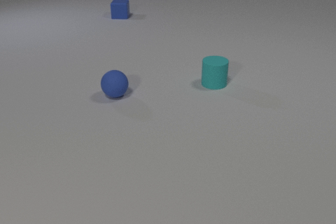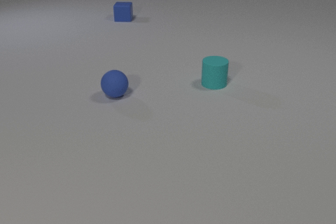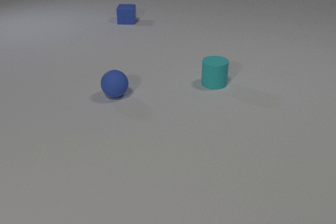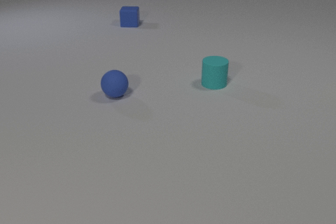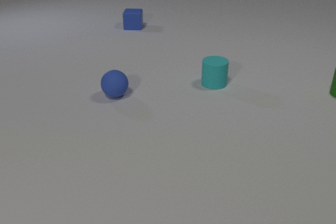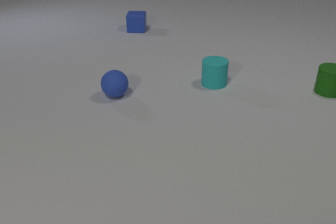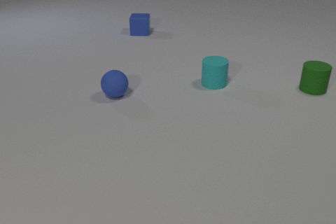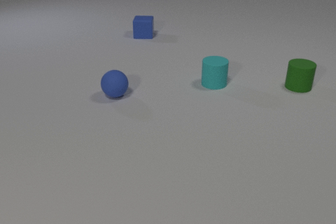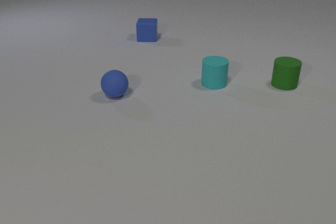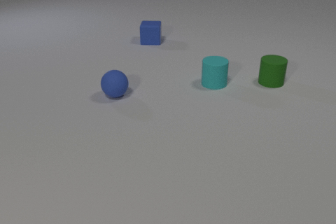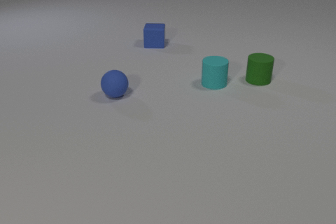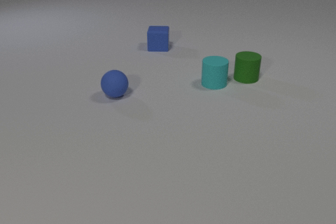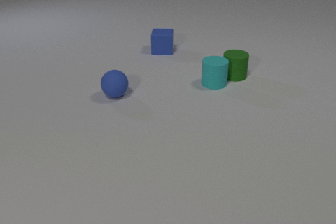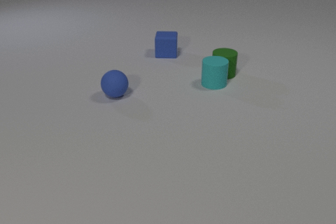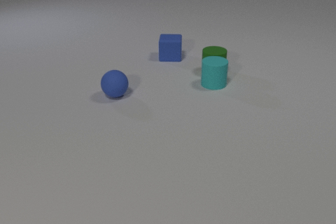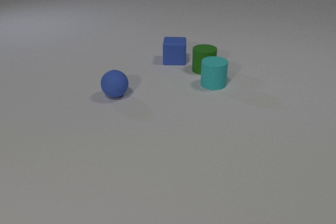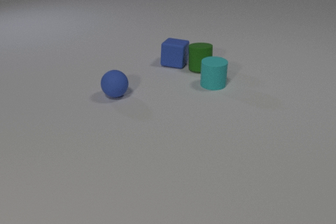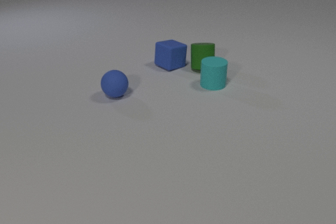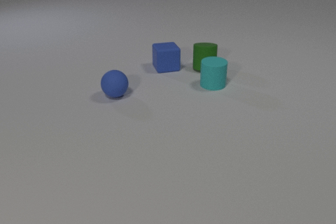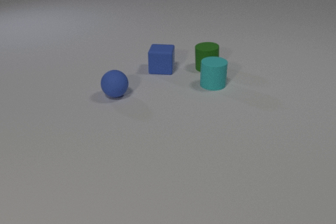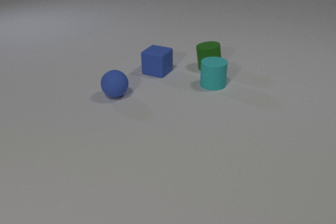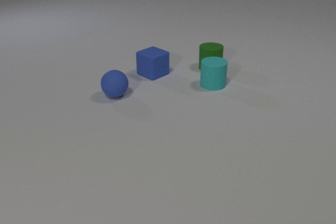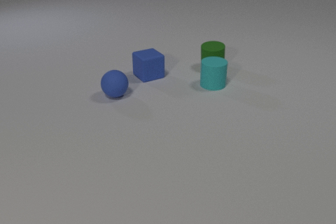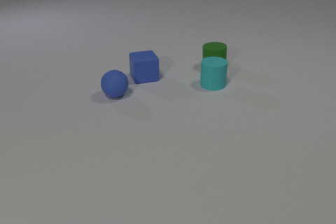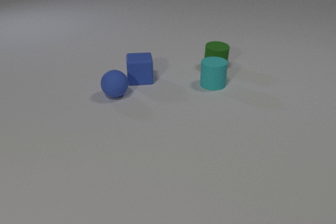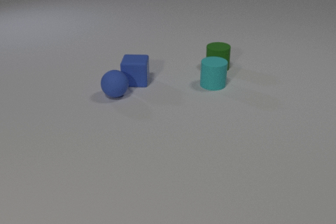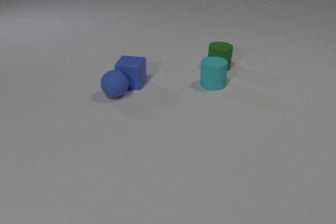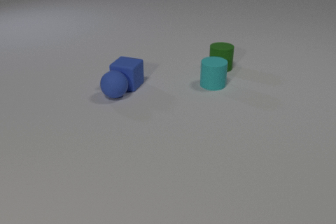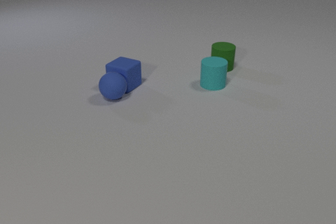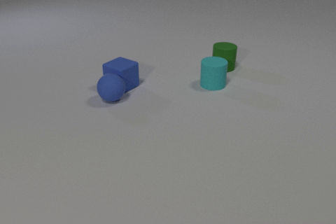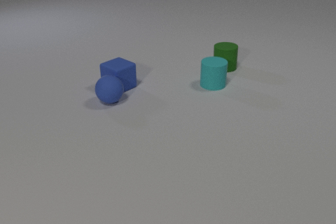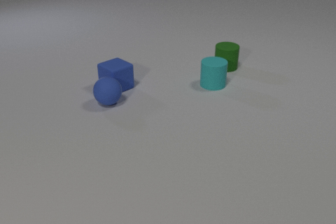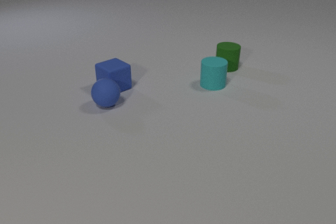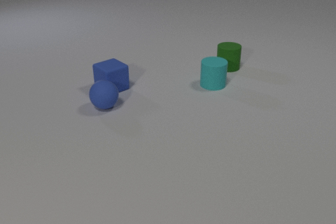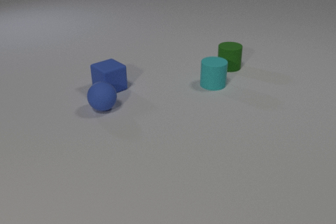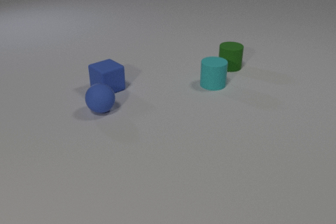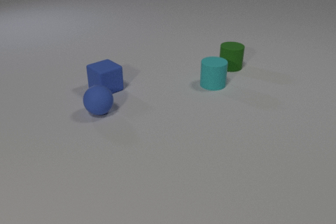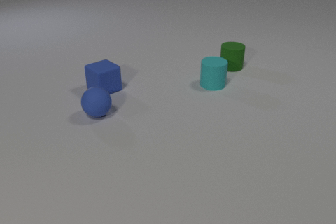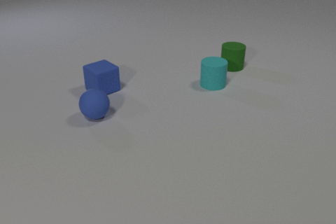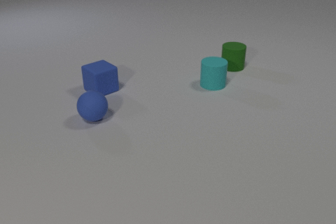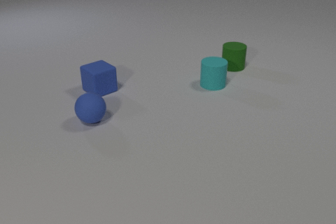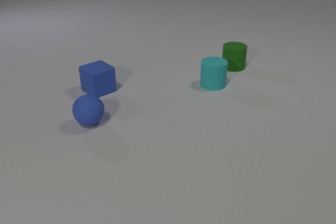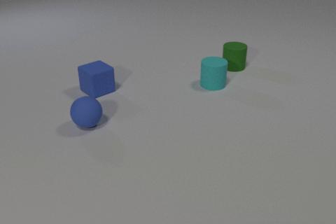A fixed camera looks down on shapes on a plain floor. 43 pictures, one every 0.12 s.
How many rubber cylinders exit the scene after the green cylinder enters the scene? 0.
What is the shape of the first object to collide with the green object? cylinder.
How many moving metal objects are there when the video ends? 0.
0.00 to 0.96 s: The green rubber cylinder comes in at the right edge, slides to the left. The blue rubber cube slides toward the camera.
0.96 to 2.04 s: The green rubber cylinder slides to the left. The blue rubber cube slides toward the camera, spins so that its near face slides to the left, clockwise seen from above. The green rubber cylinder and the cyan rubber cylinder collide. The green rubber cylinder and the blue rubber cube collide.
2.04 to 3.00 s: The green rubber cylinder slides to the right. The blue rubber cube slides toward the camera and to the left, spins clockwise seen from above by about 135 degrees, its near face sliding to the left.
3.00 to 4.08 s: The green rubber cylinder slides to the right. The blue rubber cube slides to the left and toward the camera, spins clockwise seen from above by about 45 degrees, its near face sliding to the left. The blue rubber sphere rolls toward the camera and to the left. The blue rubber cube and the blue rubber sphere collide.
4.08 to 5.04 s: The green rubber cylinder moves, and ends about where it began. The blue rubber cube slides to the left. The blue rubber sphere rolls toward the camera and to the left.
